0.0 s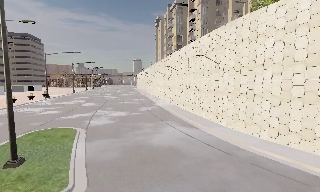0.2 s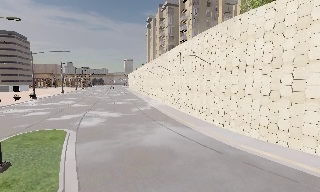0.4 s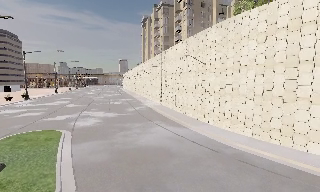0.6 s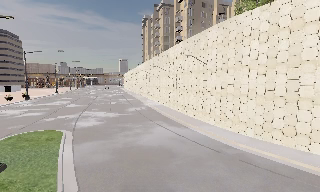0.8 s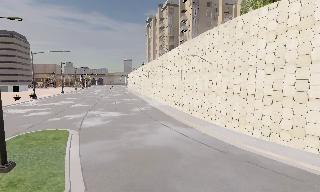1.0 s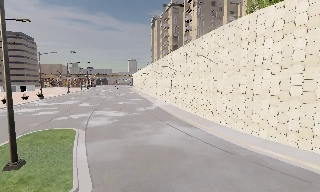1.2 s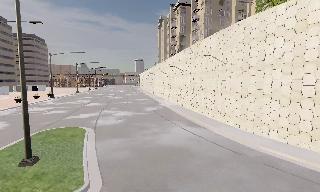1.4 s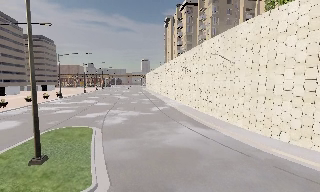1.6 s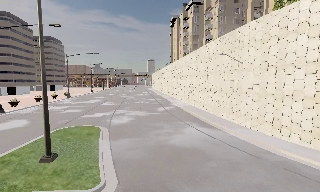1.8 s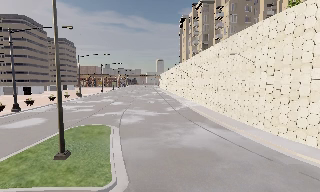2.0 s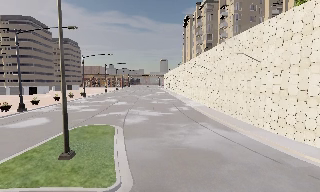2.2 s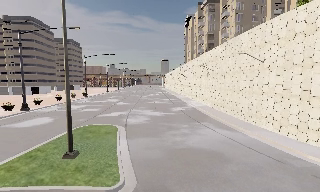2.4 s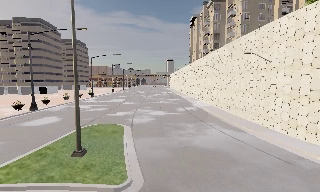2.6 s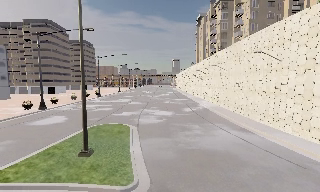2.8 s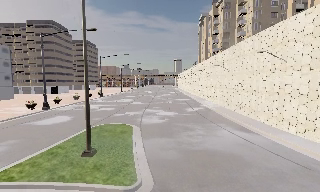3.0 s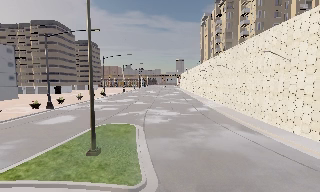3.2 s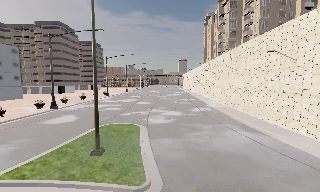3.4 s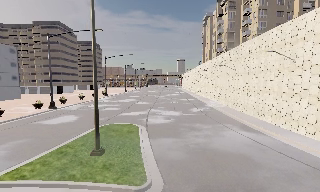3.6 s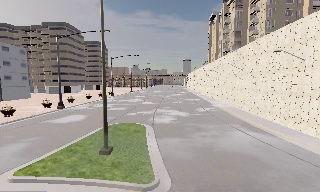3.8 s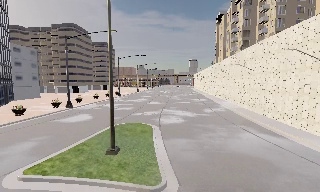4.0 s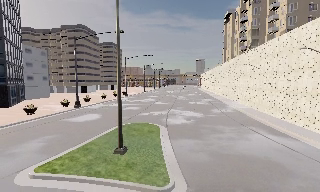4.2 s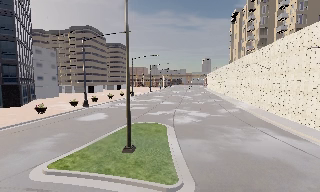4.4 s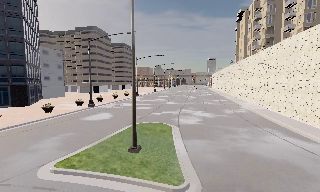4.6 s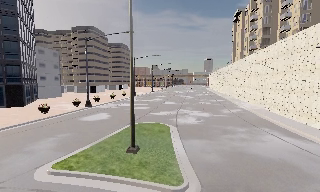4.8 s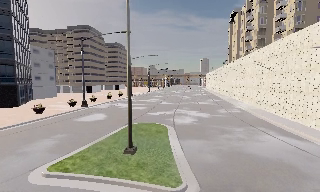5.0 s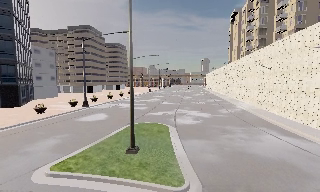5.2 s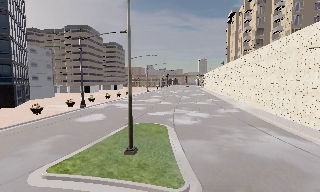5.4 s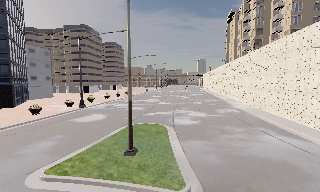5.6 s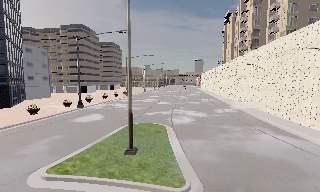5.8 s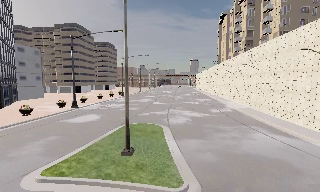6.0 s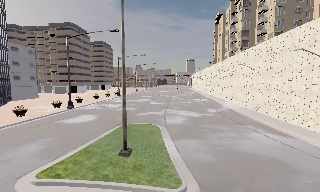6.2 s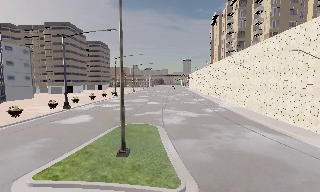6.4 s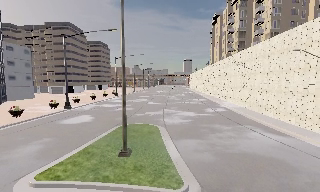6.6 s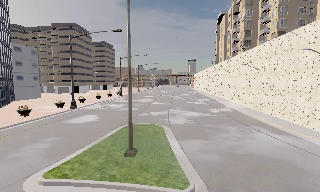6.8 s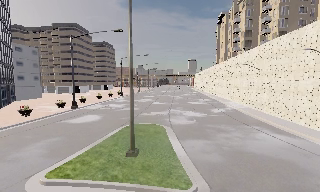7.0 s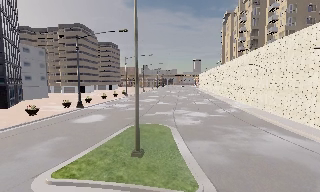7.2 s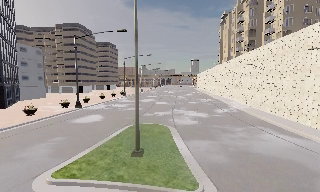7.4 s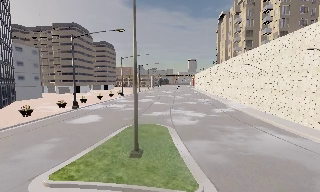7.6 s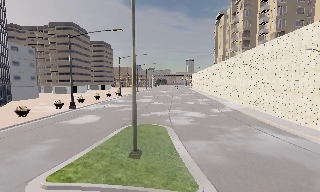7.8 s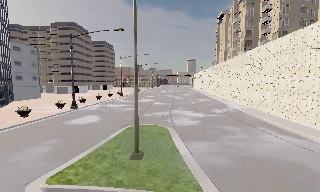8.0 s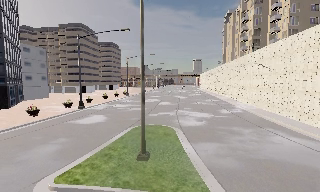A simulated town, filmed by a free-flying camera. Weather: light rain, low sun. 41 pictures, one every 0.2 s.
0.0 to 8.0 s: The camera swings to its left by about 20 degrees, and the scene slides to the right. It travels to its left, about 3 m, so close, fixed things drift to the right.
The film runs forward here.
